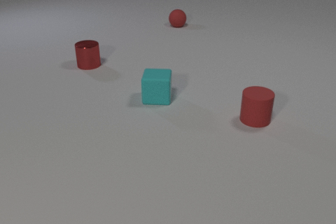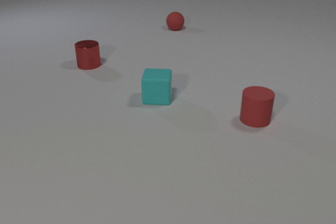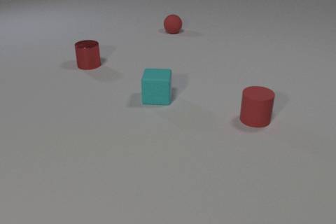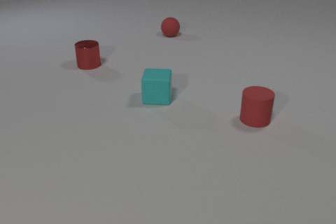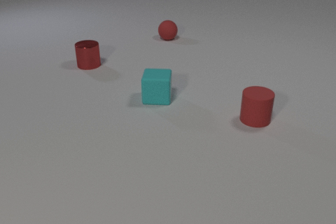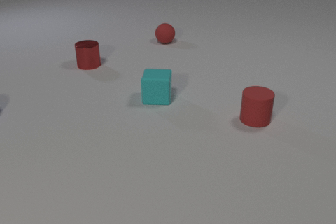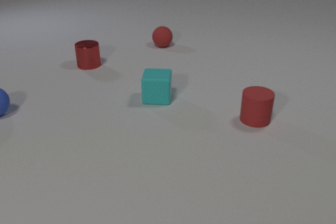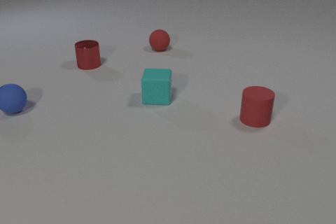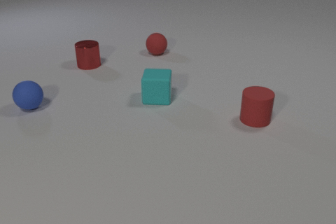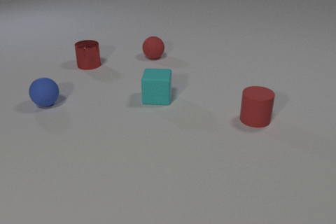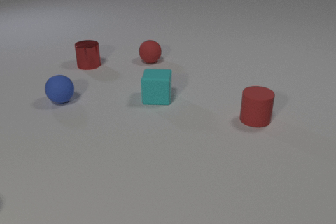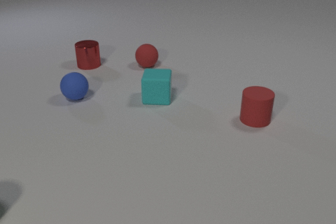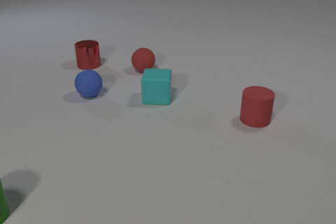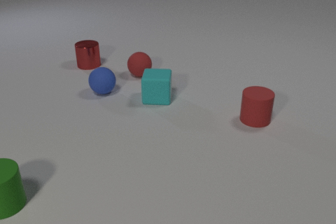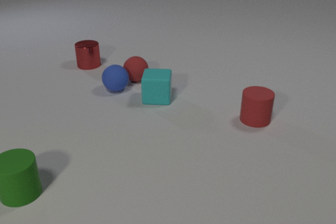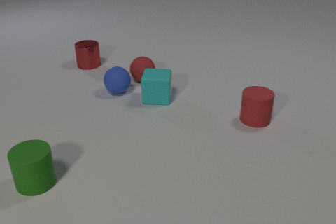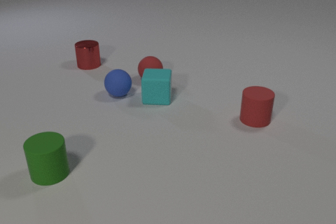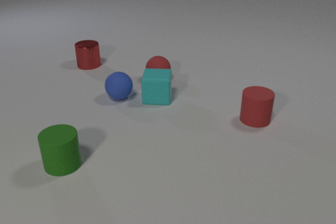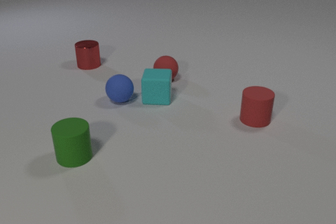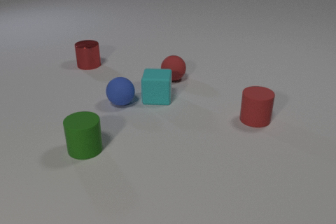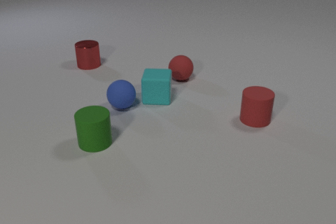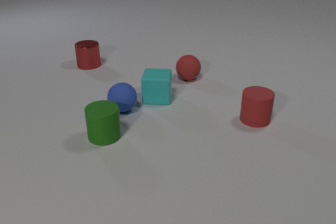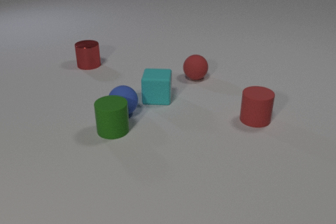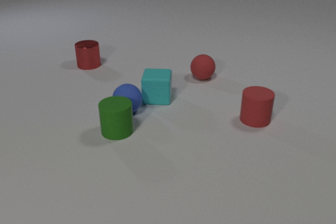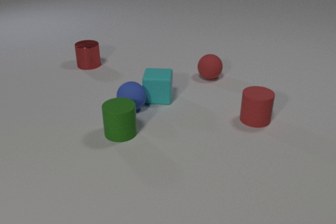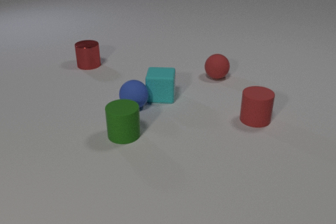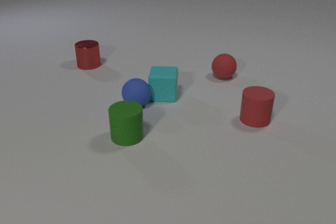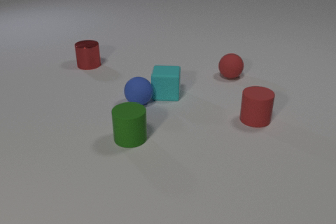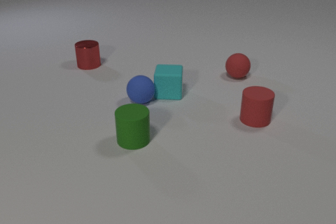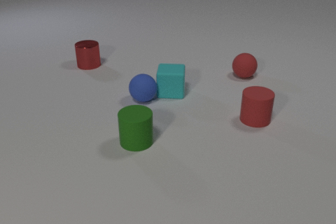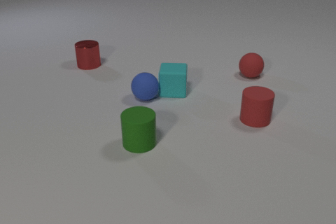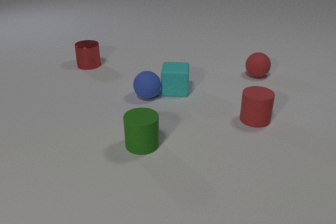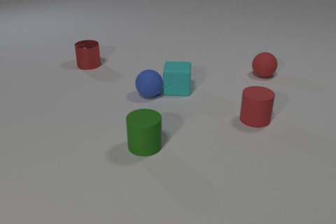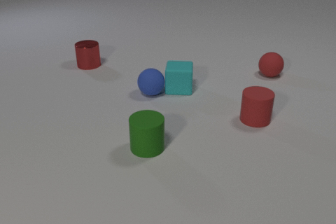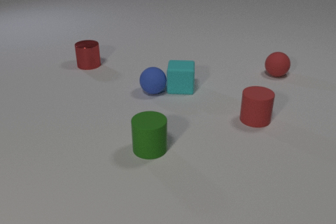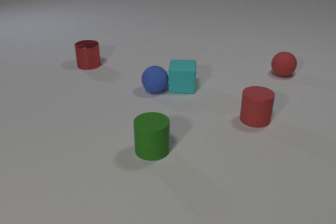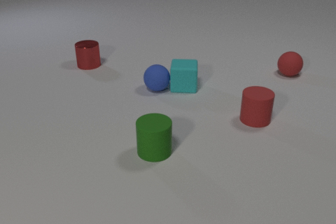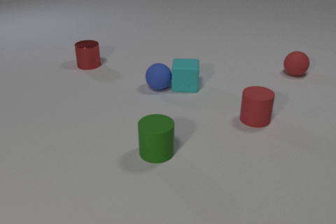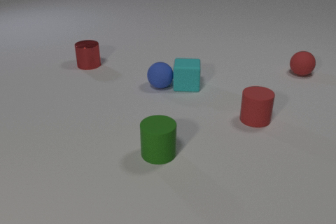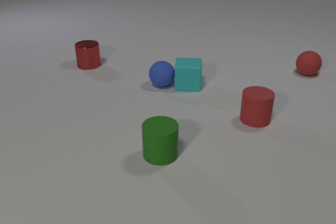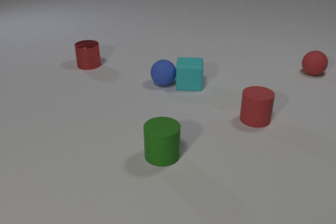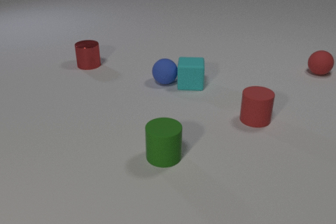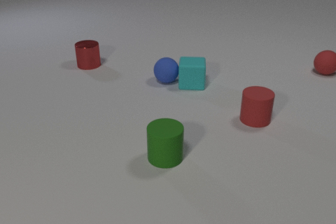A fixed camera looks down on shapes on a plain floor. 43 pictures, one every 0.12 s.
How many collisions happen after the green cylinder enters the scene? 3.
Are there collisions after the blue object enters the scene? yes.
What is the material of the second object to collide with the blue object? rubber.
0.00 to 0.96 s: The blue rubber sphere comes in at the left edge, rolls to the right. The red rubber sphere rolls toward the camera.
0.96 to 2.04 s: The blue rubber sphere rolls to the right. The red rubber sphere rolls toward the camera. The green rubber cylinder comes in at the left edge, slides to the right and away from the camera. The blue rubber sphere and the red rubber sphere collide.
2.04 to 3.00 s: The blue rubber sphere rolls toward the camera and to the right. The red rubber sphere rolls to the right. The green rubber cylinder slides to the right and away from the camera. The blue rubber sphere and the green rubber cylinder collide. The blue rubber sphere and the cyan rubber cube collide.
3.00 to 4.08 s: The blue rubber sphere rolls away from the camera and to the right. The red rubber sphere rolls to the right. The green rubber cylinder slides toward the camera and to the right. The cyan rubber cube slides to the right and away from the camera.
4.08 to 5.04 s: The blue rubber sphere rolls away from the camera and to the right. The red rubber sphere rolls to the right and away from the camera. The green rubber cylinder slides to the right and toward the camera. The cyan rubber cube slides to the right and away from the camera.
